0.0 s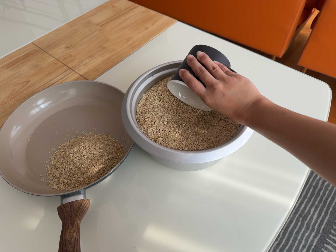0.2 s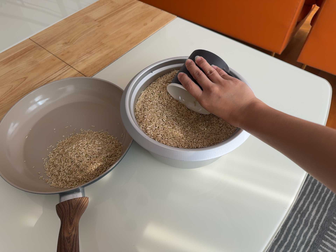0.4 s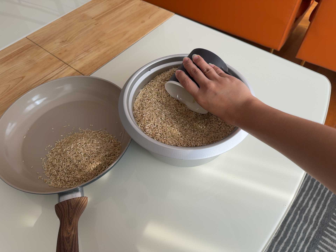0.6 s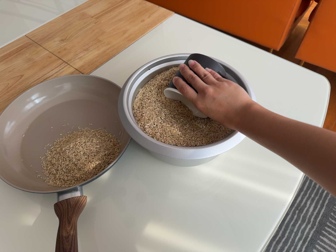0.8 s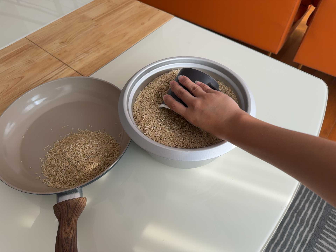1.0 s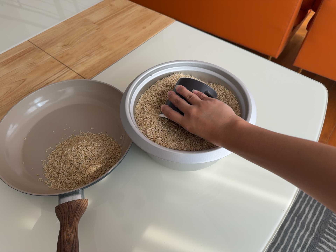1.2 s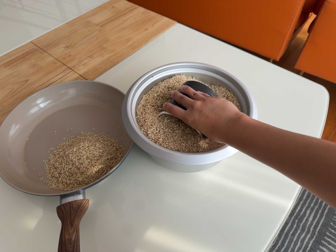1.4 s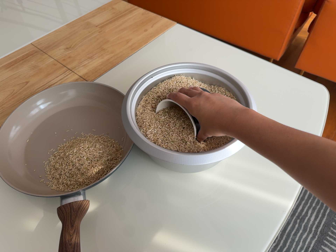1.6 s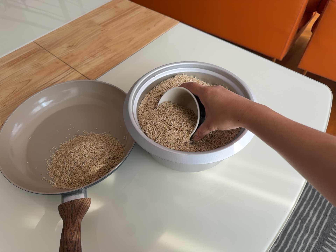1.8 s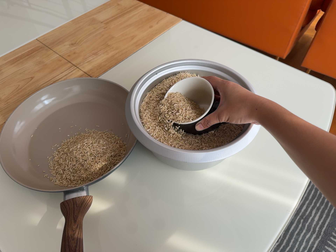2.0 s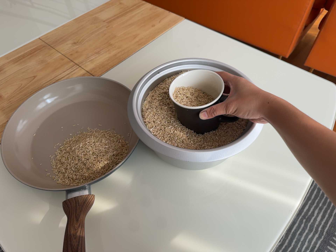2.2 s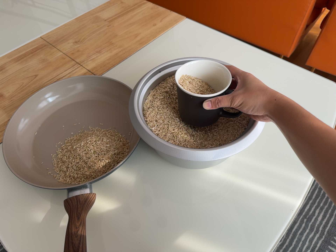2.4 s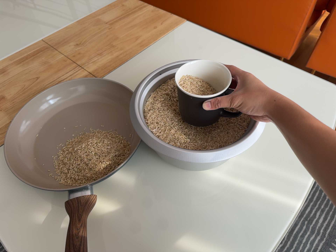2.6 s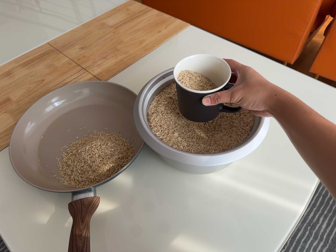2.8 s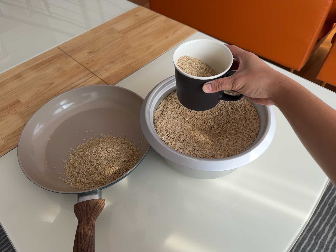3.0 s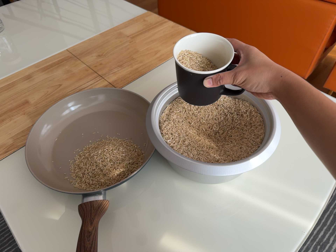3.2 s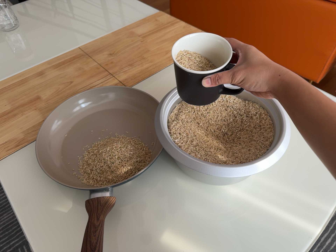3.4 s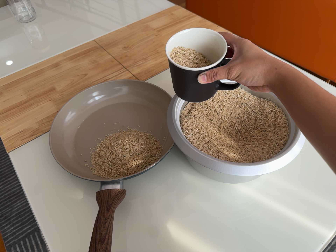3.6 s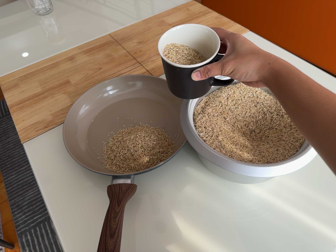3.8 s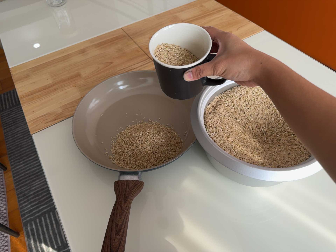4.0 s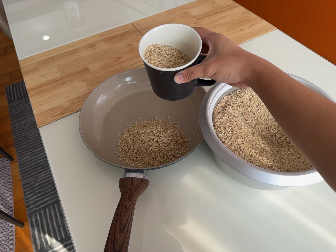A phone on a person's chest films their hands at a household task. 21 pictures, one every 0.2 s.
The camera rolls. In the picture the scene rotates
clockwise.
0.0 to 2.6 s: The camera shifts only a little, or ends up much as it began.
2.6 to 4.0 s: The camera swings to its left by about 10 degrees, and the scene slides to the right. It rolls about its line of sight by about 15 degrees, and the scene rotates clockwise.
The film runs forward here.
